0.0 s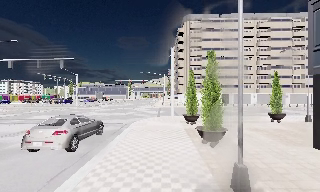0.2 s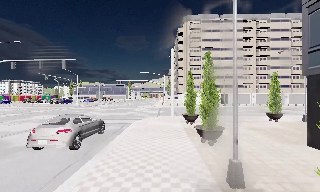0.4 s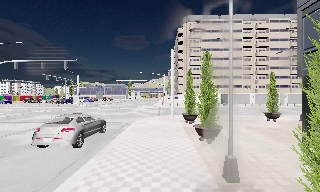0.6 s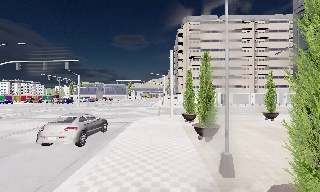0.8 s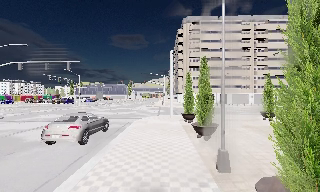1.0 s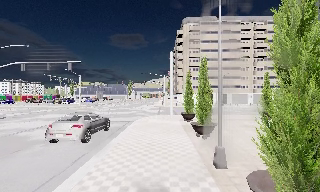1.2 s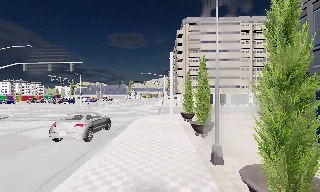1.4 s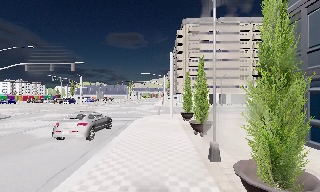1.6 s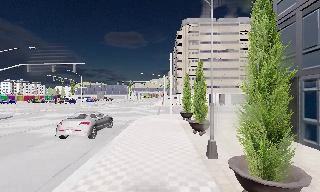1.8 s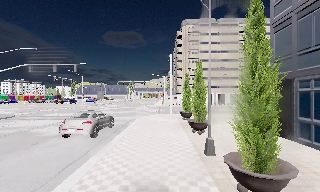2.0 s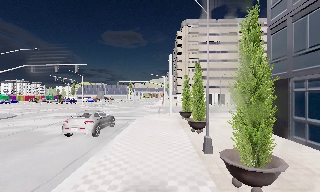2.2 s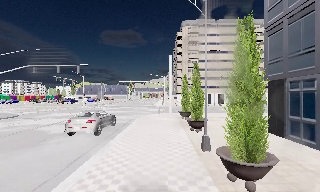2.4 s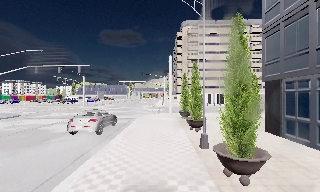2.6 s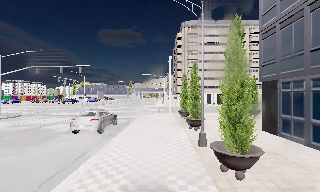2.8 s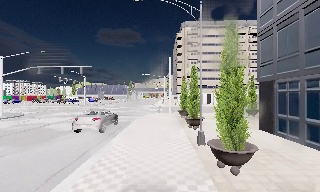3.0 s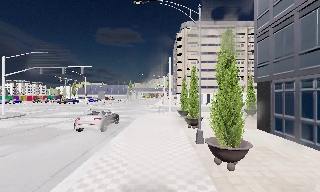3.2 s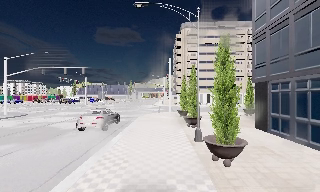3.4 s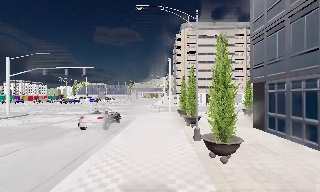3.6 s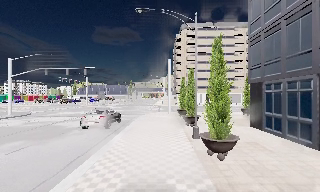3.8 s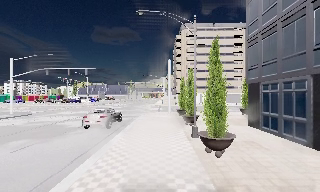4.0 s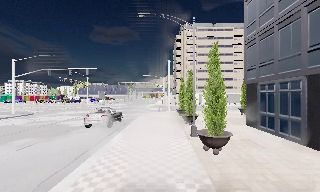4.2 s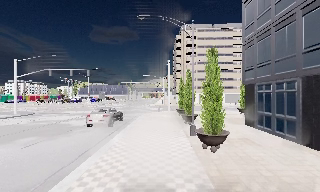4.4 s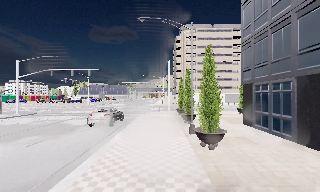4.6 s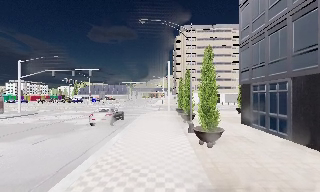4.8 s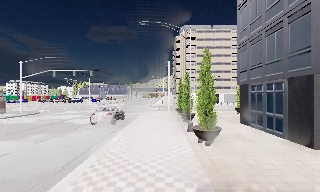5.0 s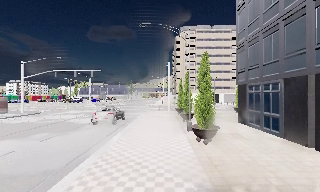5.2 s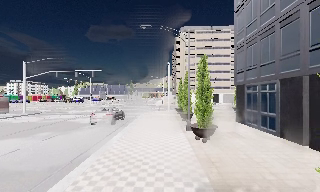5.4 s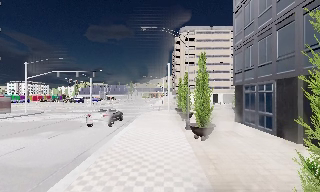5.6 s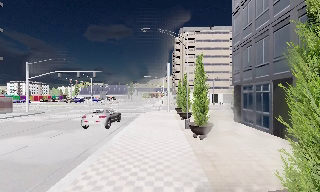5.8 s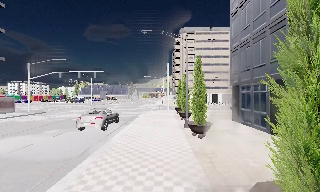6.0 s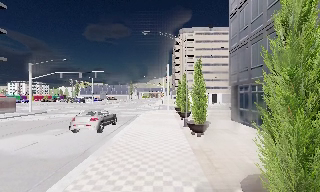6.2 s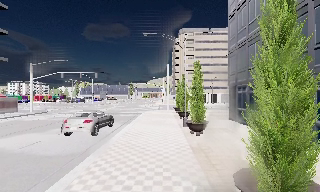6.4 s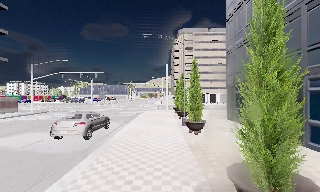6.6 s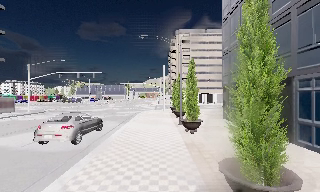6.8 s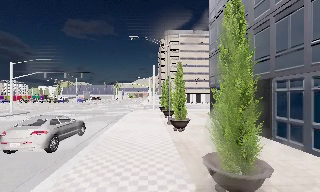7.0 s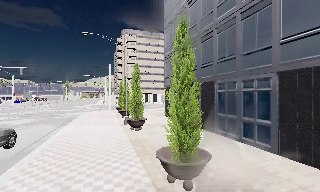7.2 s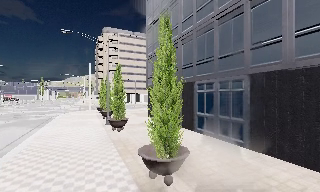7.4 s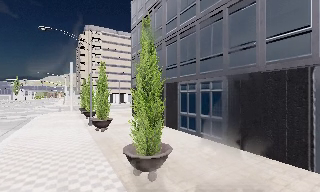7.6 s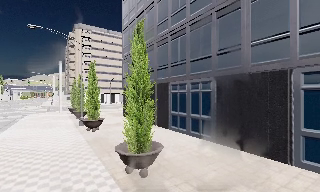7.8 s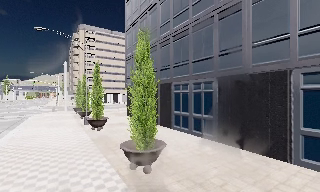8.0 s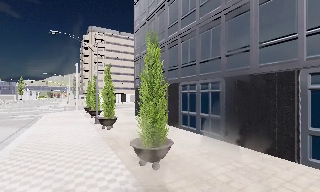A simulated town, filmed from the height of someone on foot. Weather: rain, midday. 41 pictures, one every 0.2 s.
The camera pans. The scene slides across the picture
to the left.
The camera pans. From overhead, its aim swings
clockwise.
0.0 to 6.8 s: The camera travels backward, about 10 m, so what stands in front gets smaller.
6.8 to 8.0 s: The scene slides to the left, as the camera pans about 25 degrees to its right. It travels backward, about 1.5 m, so what stands in front gets smaller.
The film runs backward here.
